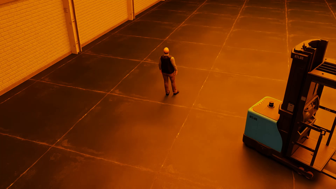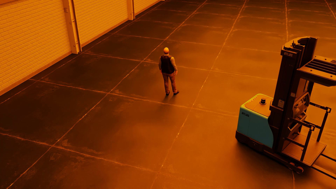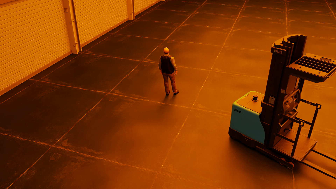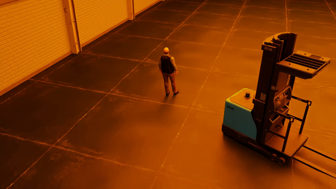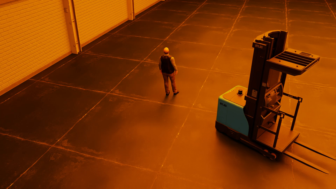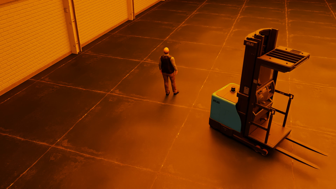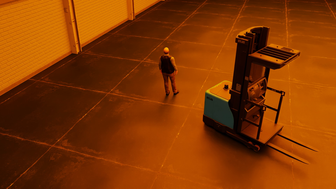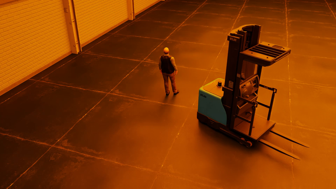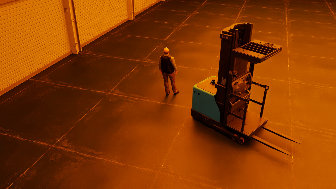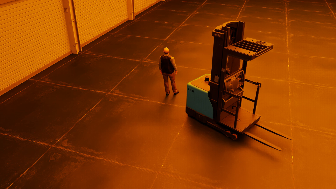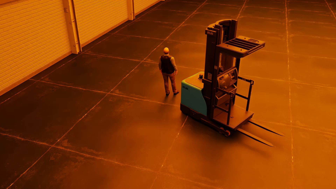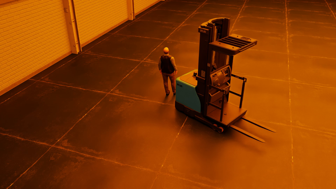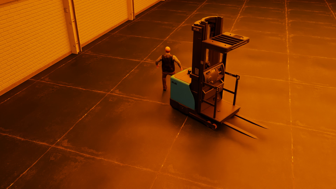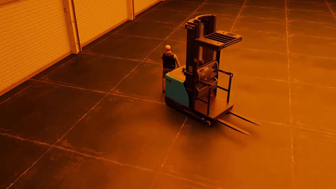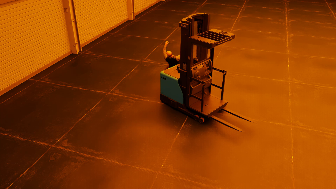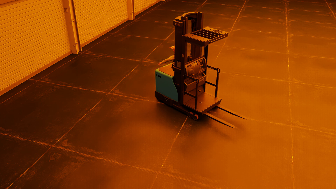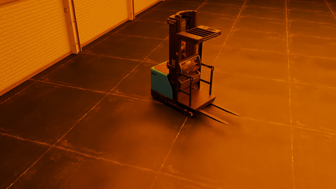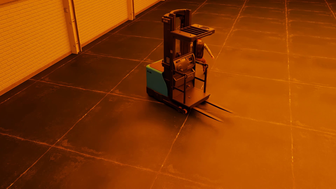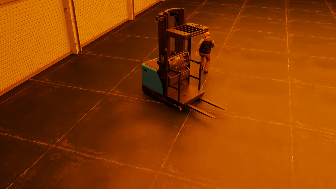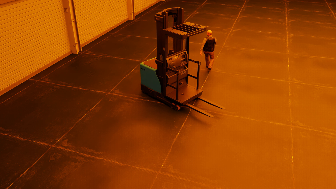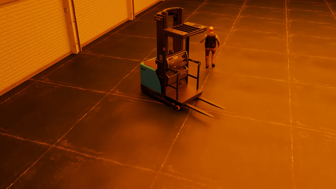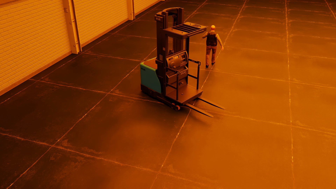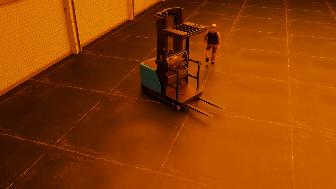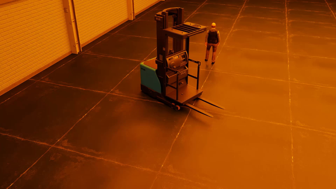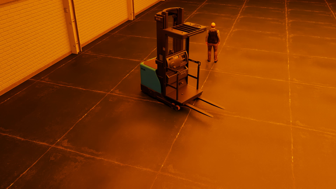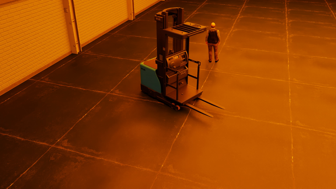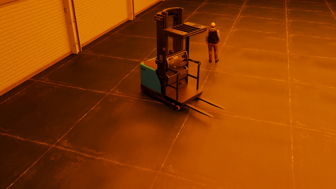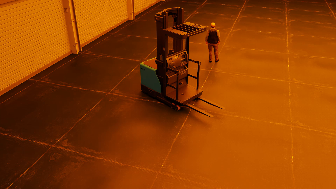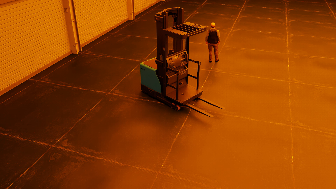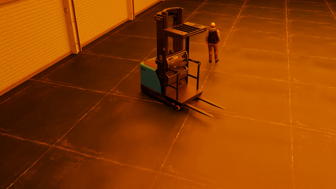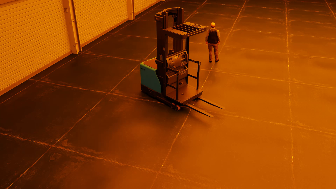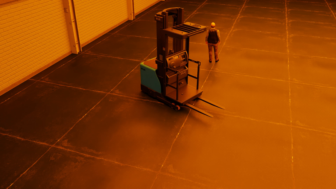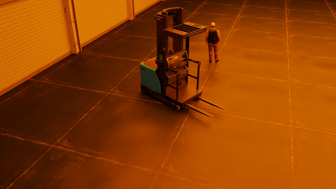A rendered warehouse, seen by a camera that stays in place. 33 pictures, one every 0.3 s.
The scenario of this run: Near miss between a forklift and a person.
